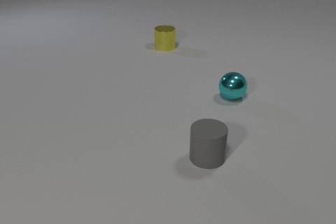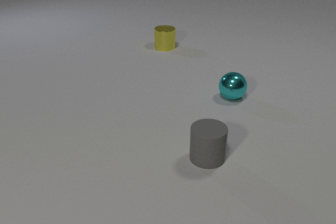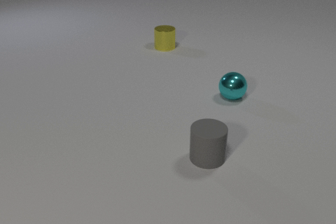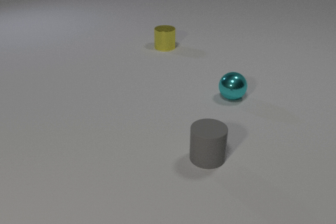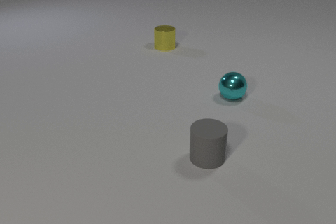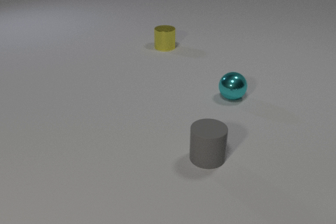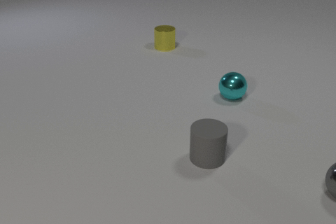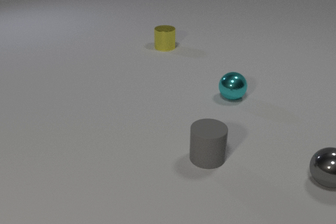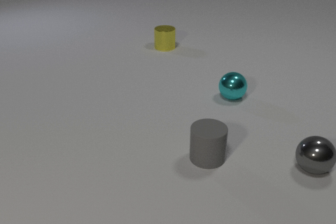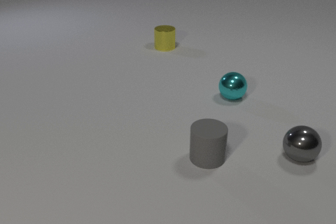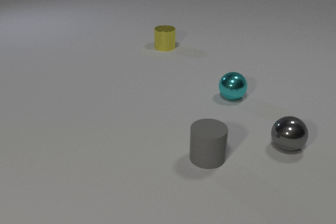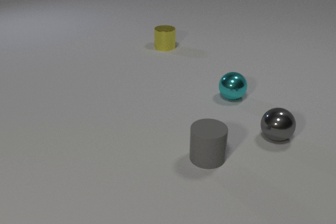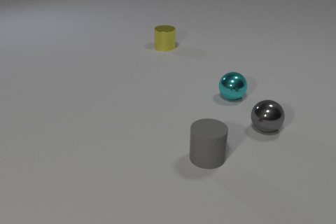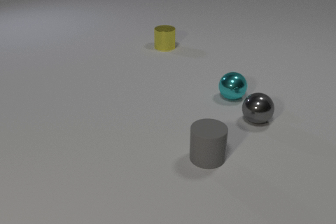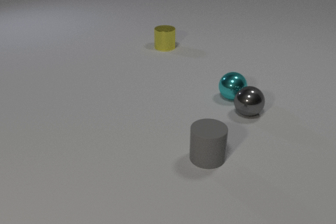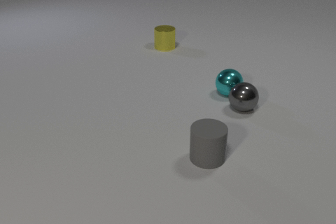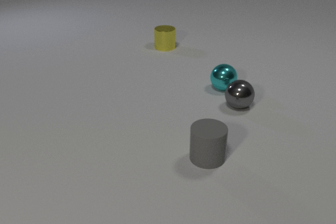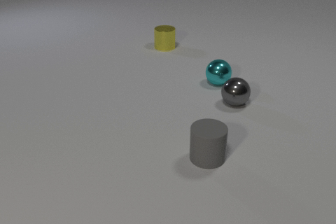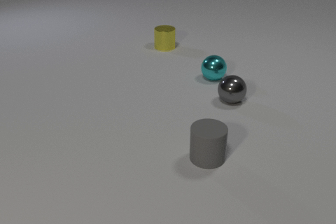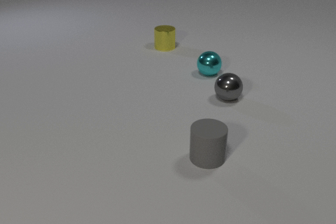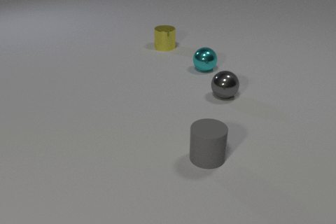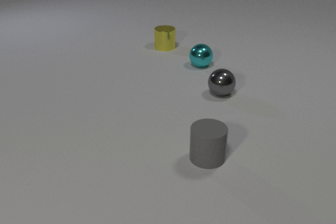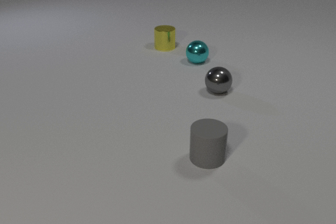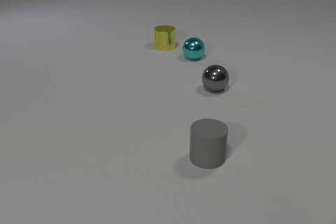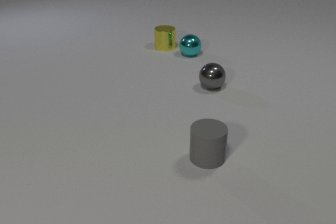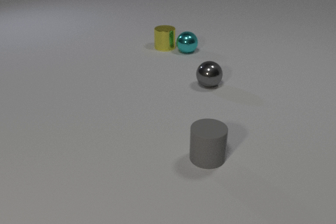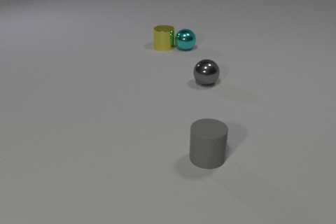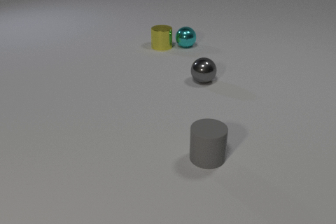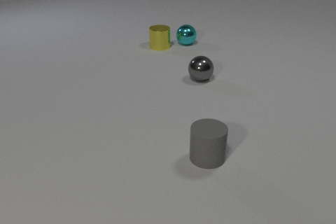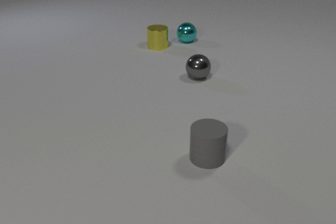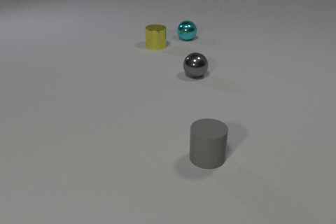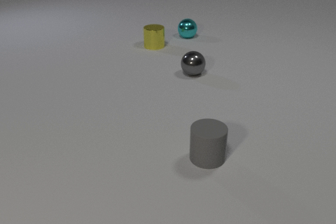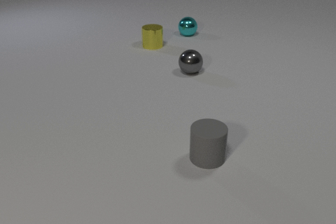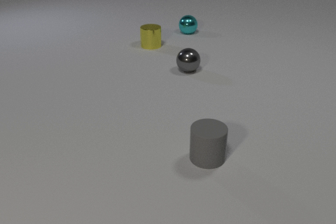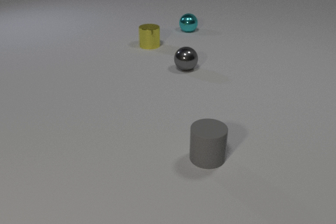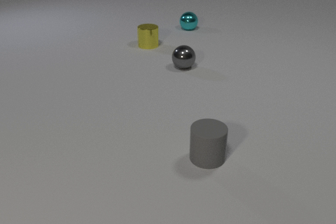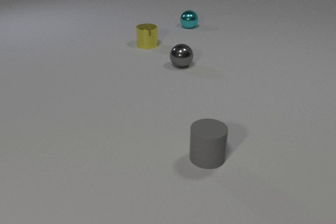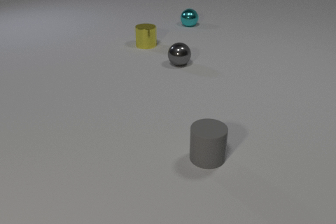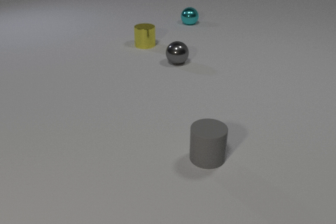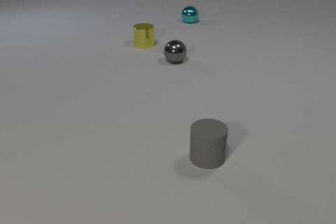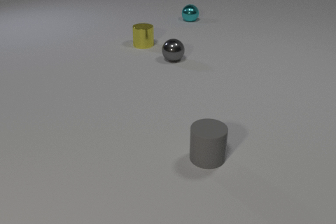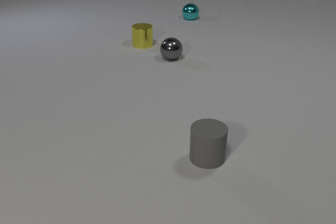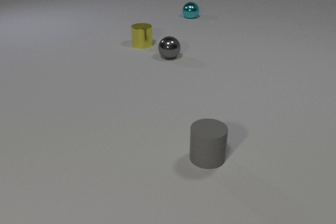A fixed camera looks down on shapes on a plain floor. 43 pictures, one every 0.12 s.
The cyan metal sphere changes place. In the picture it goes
away from the camera.
0.00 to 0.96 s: The gray metal sphere comes in at the right edge, rolls to the left and away from the camera.
0.96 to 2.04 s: The gray metal sphere rolls away from the camera and to the left. The cyan metal sphere rolls away from the camera and to the left. The gray metal sphere and the cyan metal sphere collide.
2.04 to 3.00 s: The gray metal sphere rolls away from the camera and to the left. The cyan metal sphere rolls away from the camera and to the left.
3.00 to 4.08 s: The gray metal sphere rolls away from the camera and to the left. The cyan metal sphere rolls away from the camera. The yellow metal cylinder slides to the left. The cyan metal sphere and the yellow metal cylinder collide.
4.08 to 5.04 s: The gray metal sphere rolls away from the camera and to the left. The cyan metal sphere rolls away from the camera. The yellow metal cylinder slides to the left.
How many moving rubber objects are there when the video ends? 0.
What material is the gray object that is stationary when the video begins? rubber.
Are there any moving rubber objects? no.
